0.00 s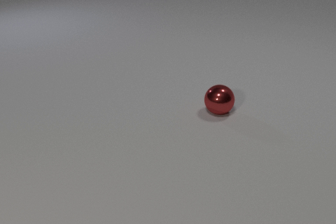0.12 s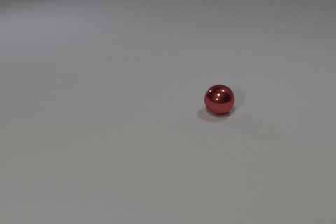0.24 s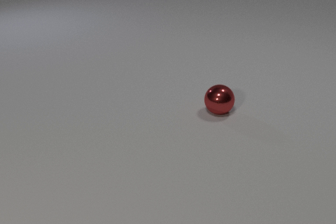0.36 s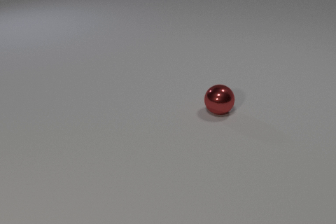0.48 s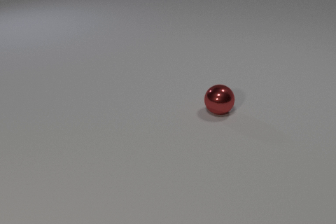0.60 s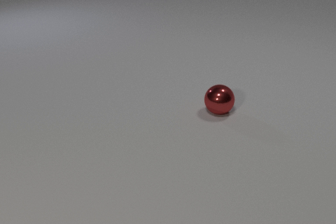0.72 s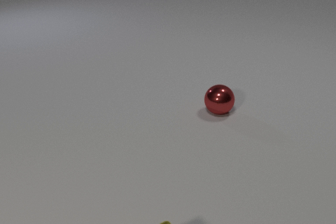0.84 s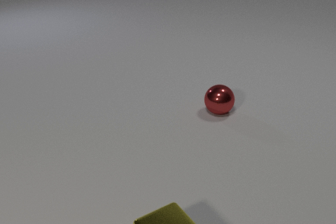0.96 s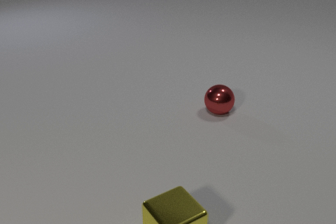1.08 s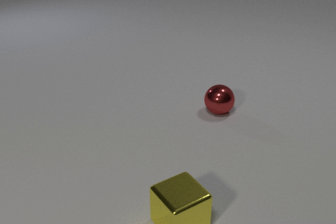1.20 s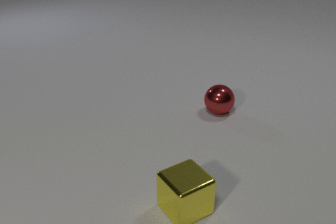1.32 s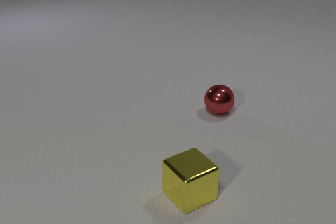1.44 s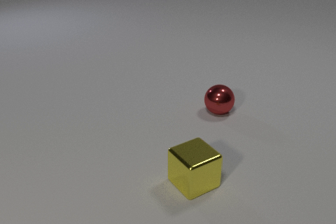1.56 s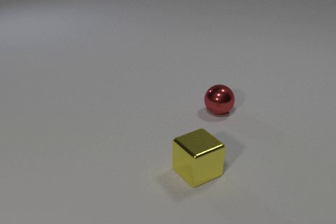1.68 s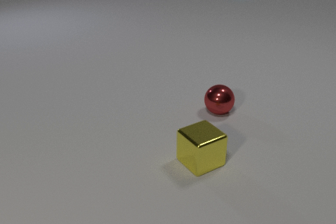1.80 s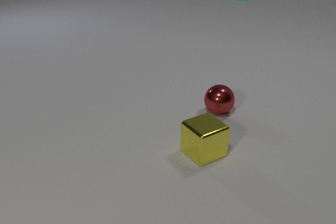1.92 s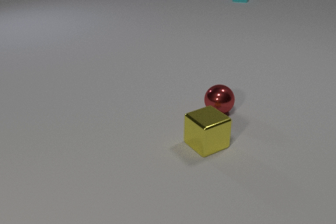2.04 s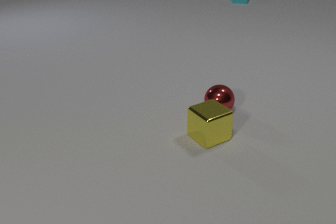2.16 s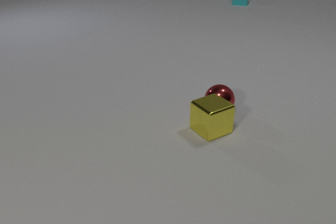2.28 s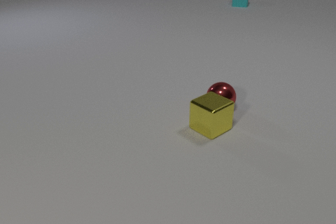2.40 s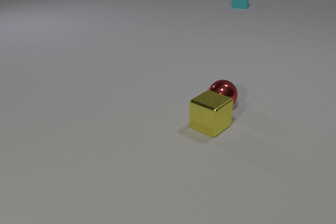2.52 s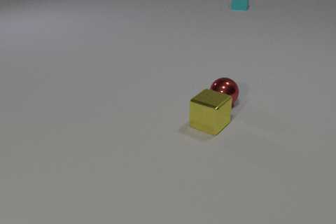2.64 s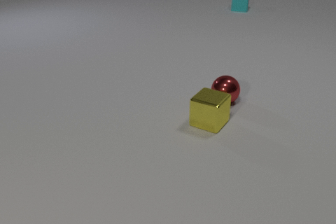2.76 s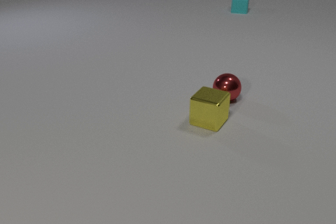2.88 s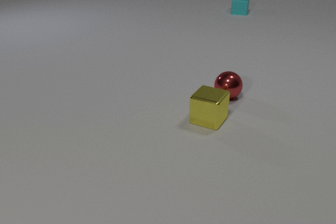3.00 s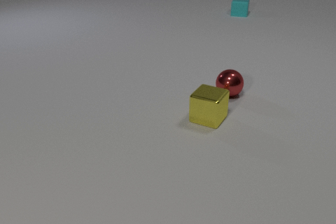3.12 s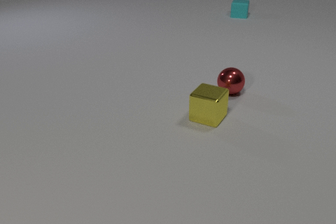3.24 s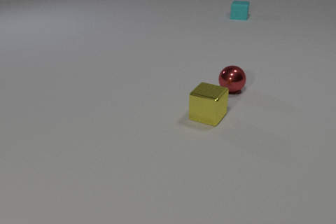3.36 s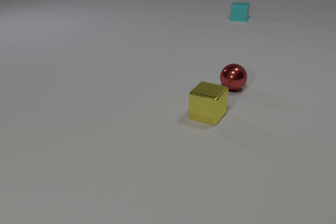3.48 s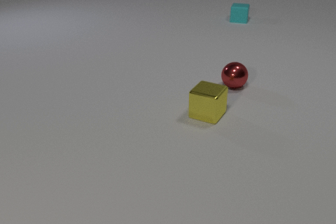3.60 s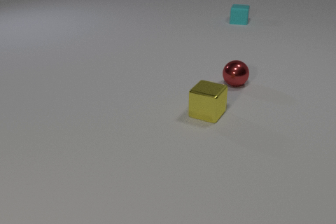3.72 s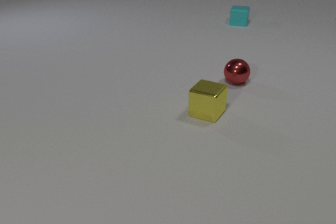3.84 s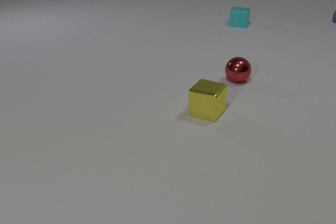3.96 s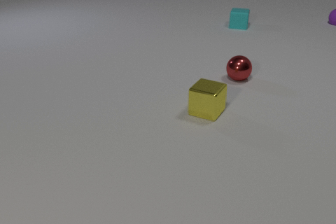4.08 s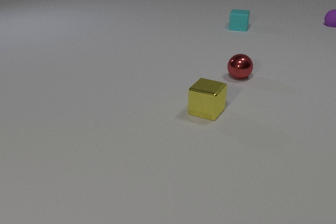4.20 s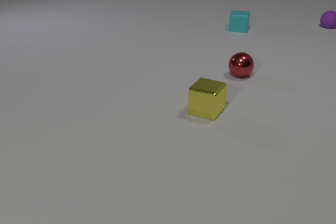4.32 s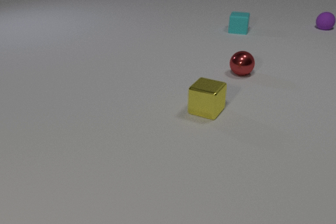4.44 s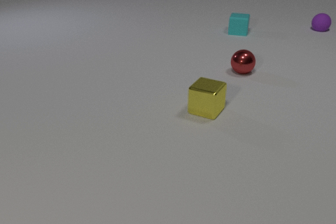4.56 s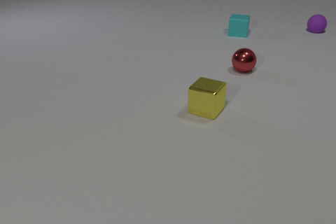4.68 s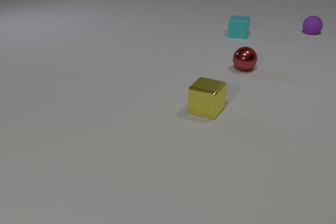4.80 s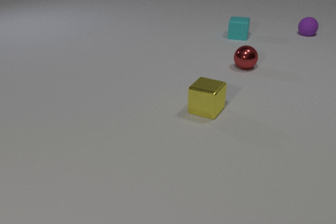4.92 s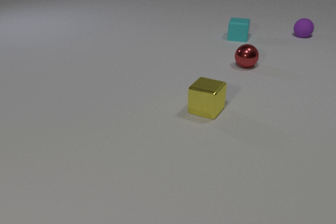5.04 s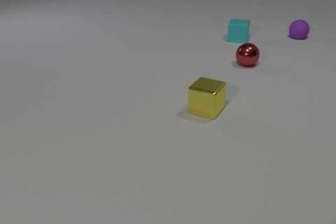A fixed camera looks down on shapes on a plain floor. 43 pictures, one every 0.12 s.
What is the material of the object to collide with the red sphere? metal.
What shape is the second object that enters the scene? cube.
How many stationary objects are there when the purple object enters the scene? 0.
0.00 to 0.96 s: The yellow metal cube comes in at the bottom edge, slides away from the camera.
0.96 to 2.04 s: The yellow metal cube slides away from the camera. The cyan rubber cube comes in at the top edge, slides toward the camera.
2.04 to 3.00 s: The yellow metal cube slides away from the camera, spins counterclockwise seen from above by about 30 degrees, its near face sliding to the right. The red metal sphere rolls away from the camera. The cyan rubber cube slides toward the camera. The yellow metal cube and the red metal sphere collide.
3.00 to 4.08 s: The yellow metal cube slides away from the camera. The red metal sphere rolls away from the camera. The purple rubber sphere comes in at the right edge, rolls toward the camera and to the left. The cyan rubber cube slides toward the camera.
4.08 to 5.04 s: The red metal sphere rolls away from the camera. The purple rubber sphere rolls toward the camera and to the left. The cyan rubber cube slides toward the camera.
